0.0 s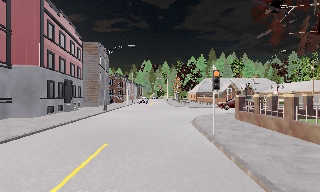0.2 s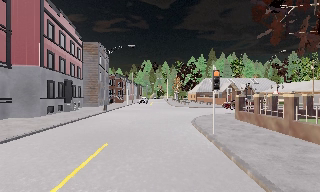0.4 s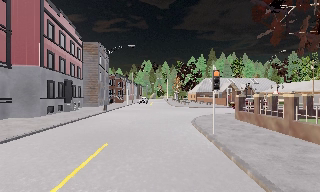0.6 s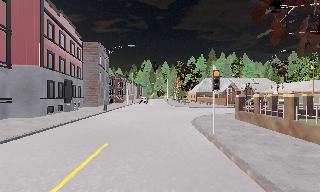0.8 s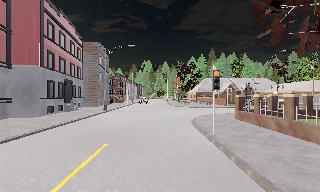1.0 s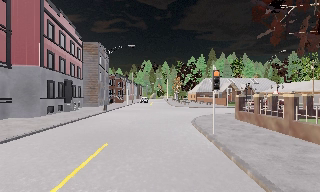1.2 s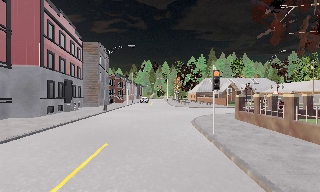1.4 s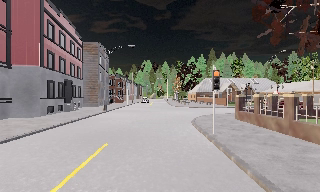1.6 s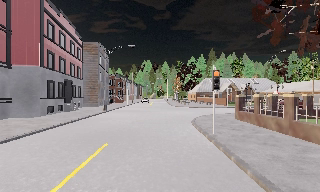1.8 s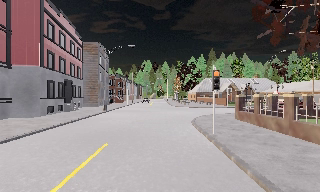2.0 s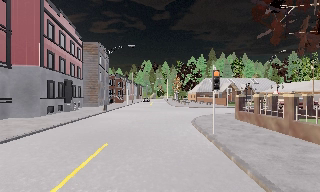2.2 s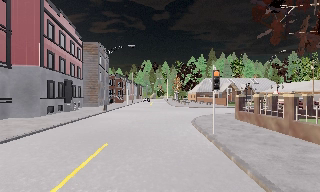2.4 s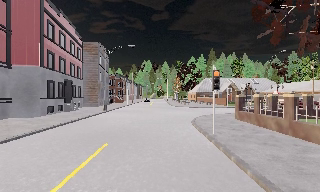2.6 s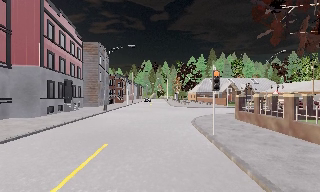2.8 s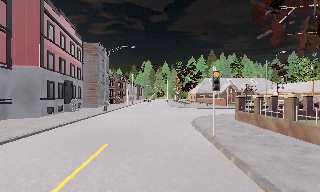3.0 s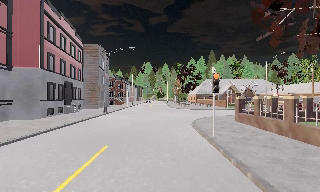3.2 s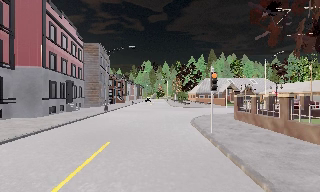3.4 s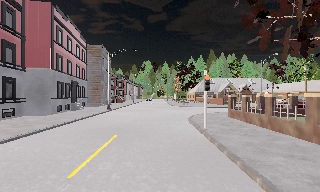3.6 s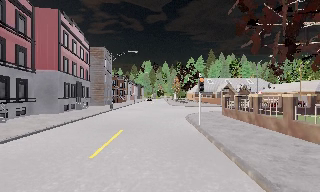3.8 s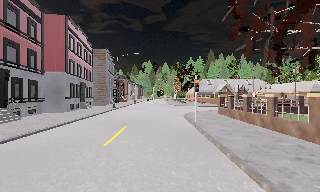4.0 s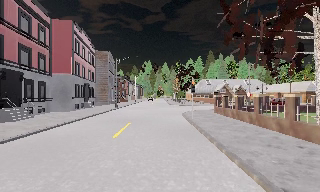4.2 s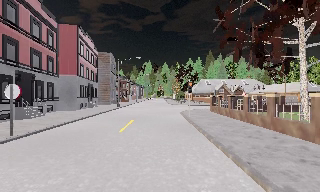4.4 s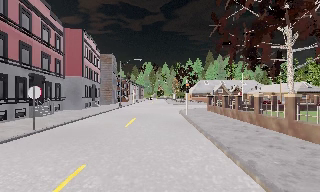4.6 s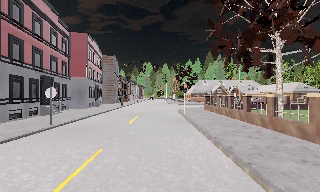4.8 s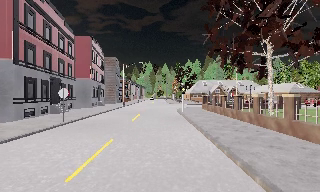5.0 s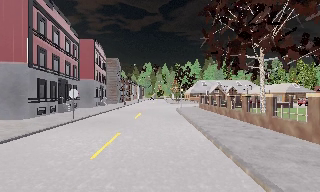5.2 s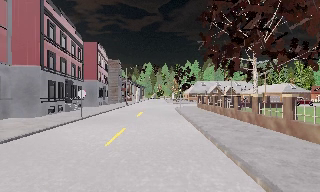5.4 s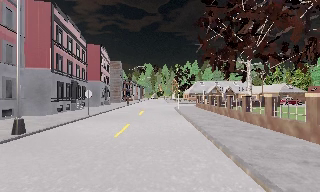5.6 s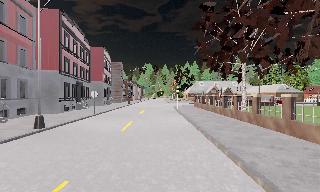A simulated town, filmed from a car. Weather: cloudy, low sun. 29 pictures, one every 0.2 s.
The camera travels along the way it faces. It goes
backward.
0.0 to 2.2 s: The camera keeps its place and its aim.
2.2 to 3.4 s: The camera travels backward, about 1.5 m, so what stands in front gets smaller. It gains speed.
3.4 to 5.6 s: The camera travels backward, about 13 m, so what stands in front gets smaller.
The film runs backward here.
